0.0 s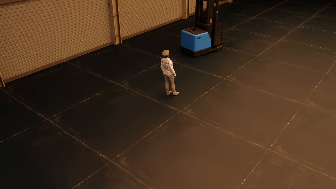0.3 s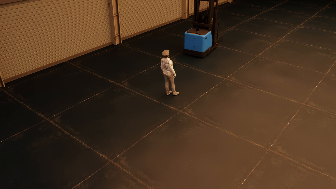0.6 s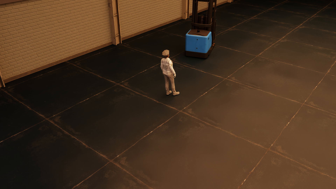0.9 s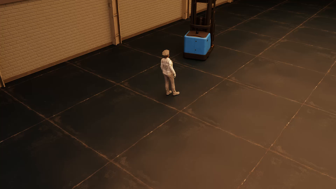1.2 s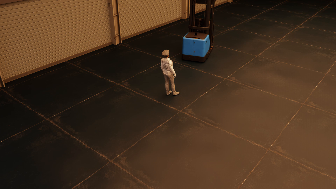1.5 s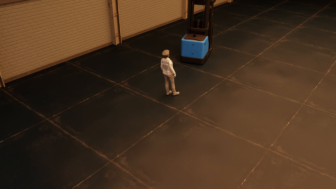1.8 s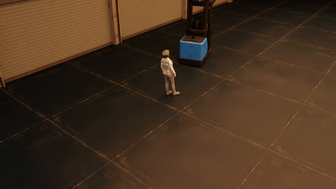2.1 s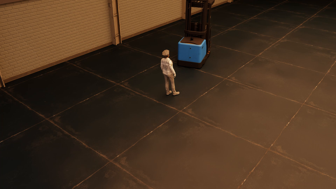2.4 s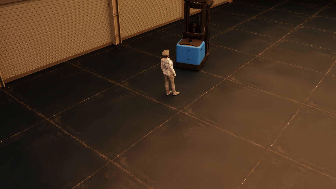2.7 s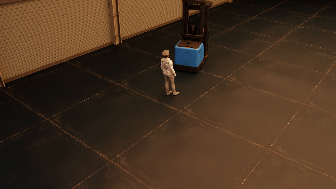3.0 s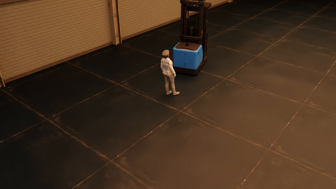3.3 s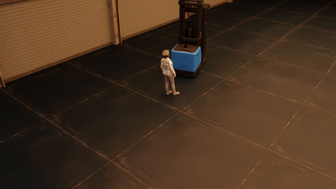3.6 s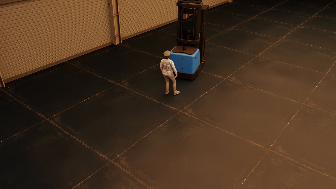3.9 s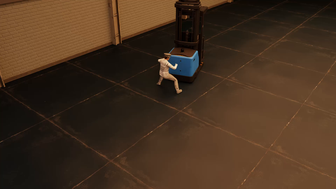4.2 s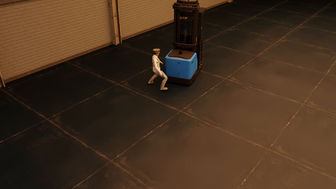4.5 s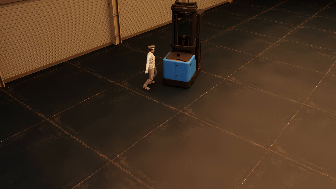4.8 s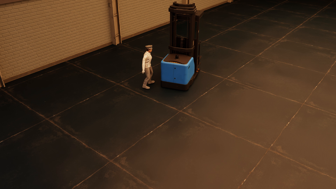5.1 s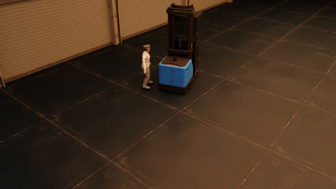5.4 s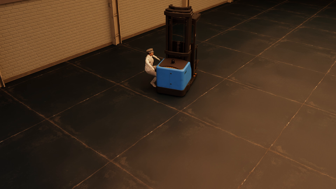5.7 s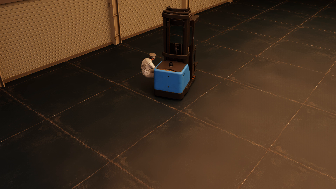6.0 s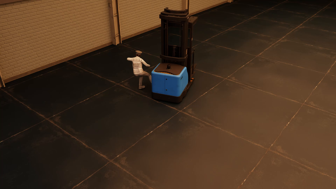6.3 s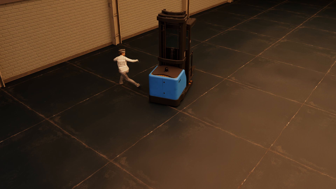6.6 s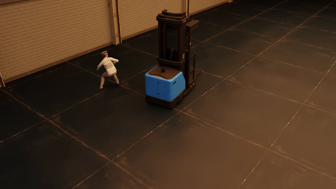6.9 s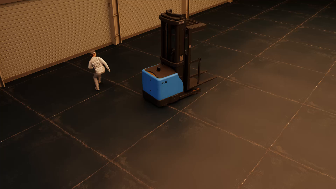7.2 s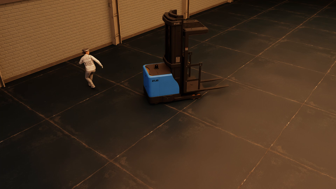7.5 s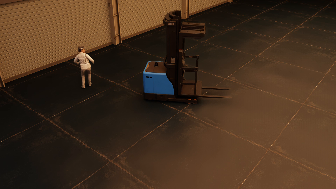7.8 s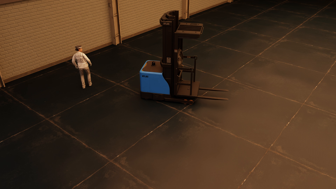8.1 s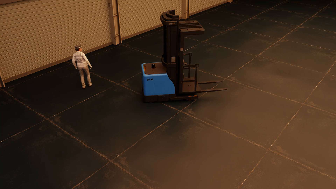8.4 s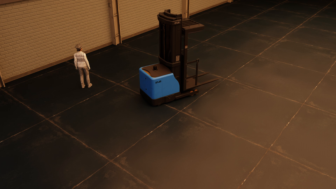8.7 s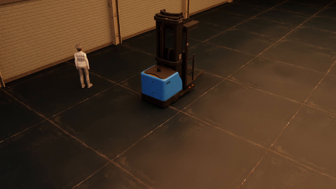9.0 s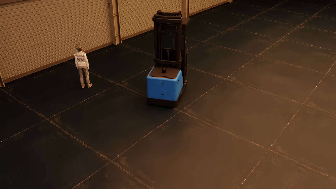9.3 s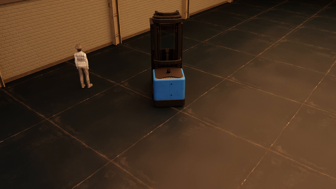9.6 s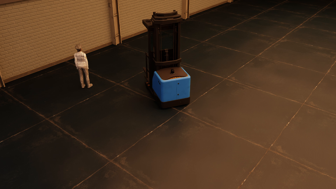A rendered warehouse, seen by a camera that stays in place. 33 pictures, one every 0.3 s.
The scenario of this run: Near miss between a forklift and a person.
